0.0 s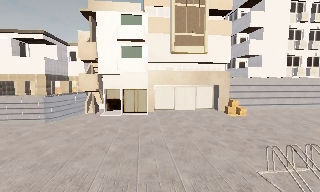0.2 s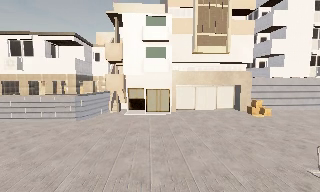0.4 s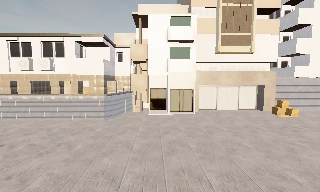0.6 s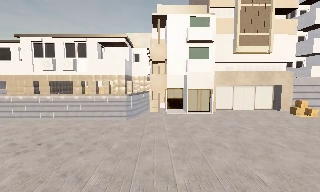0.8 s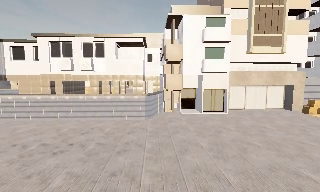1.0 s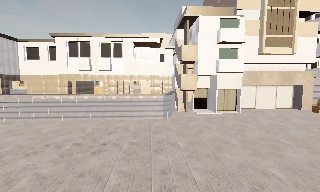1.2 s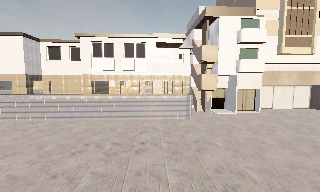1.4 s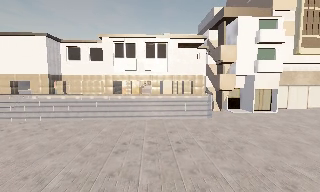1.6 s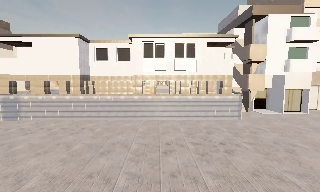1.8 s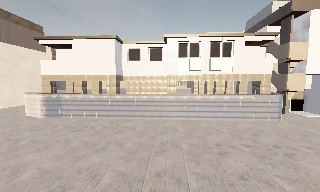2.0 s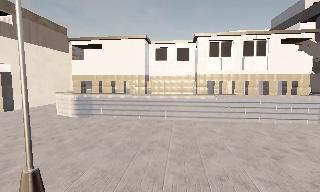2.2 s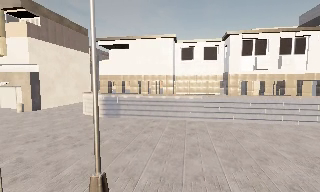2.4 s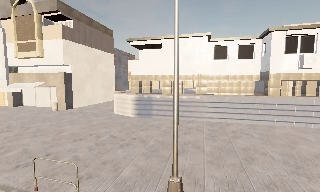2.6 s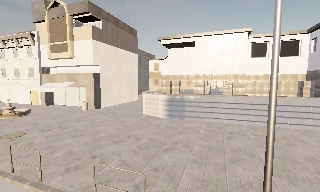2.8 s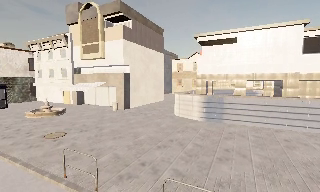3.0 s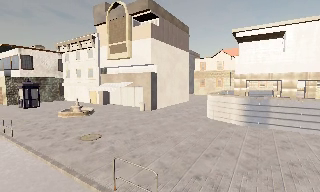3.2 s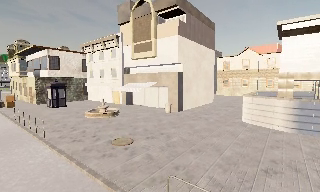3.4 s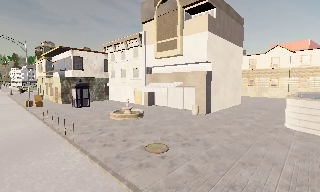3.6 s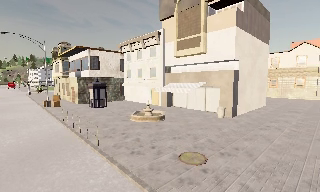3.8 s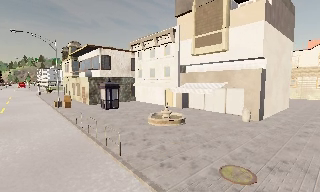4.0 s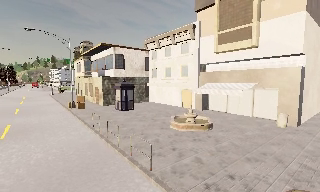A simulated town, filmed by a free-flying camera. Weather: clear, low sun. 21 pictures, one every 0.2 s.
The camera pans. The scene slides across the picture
to the right.
The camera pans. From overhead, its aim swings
counterclockwise.
0.0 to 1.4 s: The camera travels to its left, about 11 m, so close, fixed things drift to the right.
1.4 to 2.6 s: The scene slides to the right, as the camera pans about 25 degrees to its left. It travels to its left, about 9 m, so close, fixed things drift to the right.
2.6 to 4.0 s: The camera pans to its left, which is counterclockwise from overhead, by about 30 degrees. It travels to its left and forward, about 10 m, so close, fixed things drift to the right.
The film runs forward here.
